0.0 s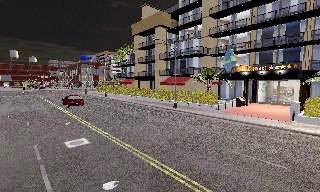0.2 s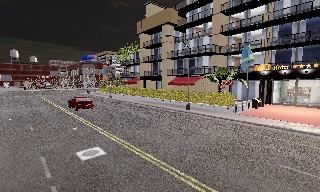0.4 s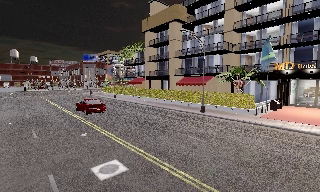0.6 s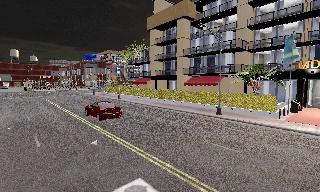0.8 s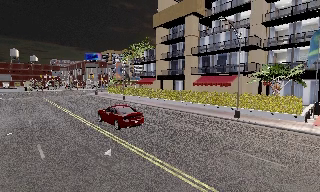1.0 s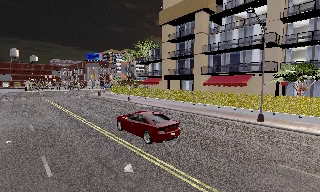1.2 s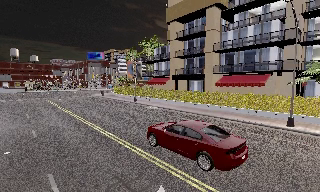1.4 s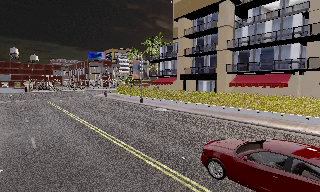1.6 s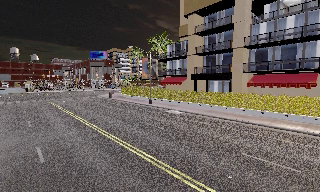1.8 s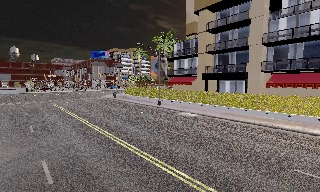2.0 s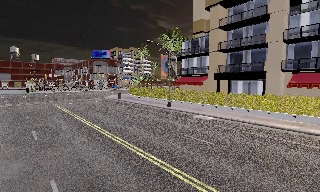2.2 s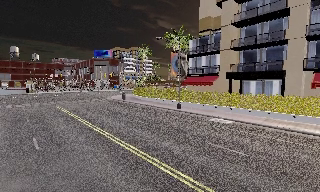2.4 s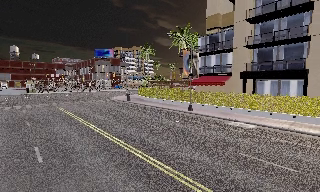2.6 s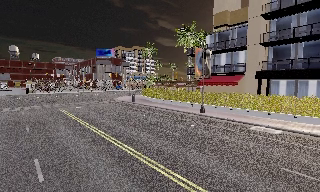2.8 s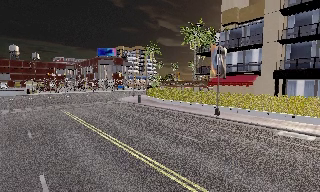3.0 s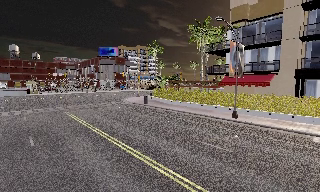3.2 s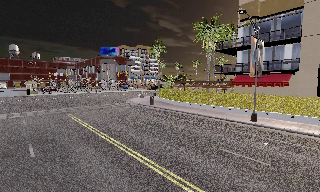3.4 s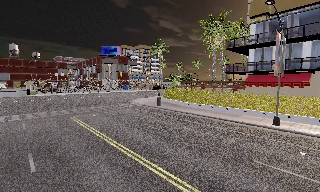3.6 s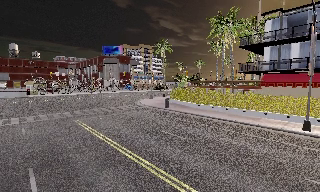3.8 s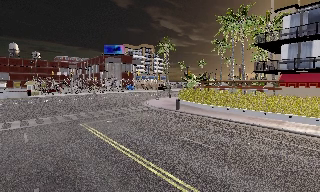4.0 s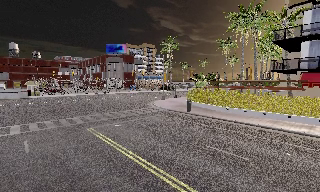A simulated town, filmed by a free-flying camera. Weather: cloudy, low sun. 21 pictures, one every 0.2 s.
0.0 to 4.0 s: The camera travels forward and to its left, about 35 m, so what stands in front looms larger.
The film runs backward here.
